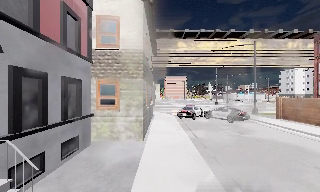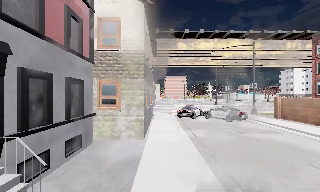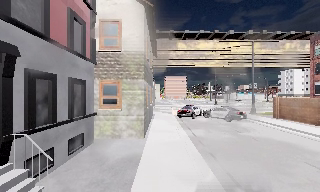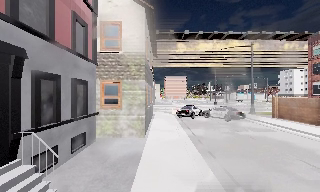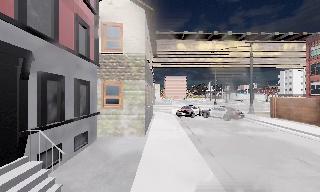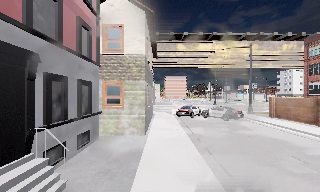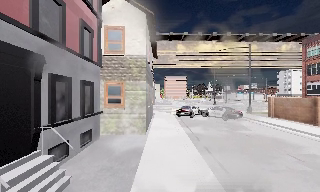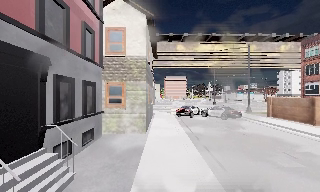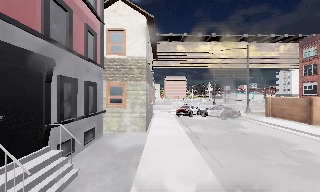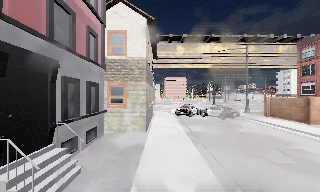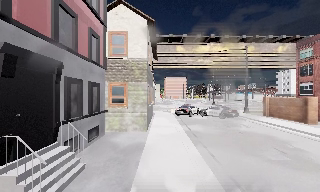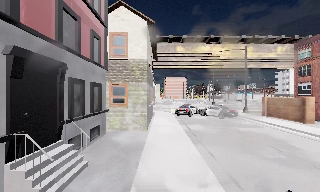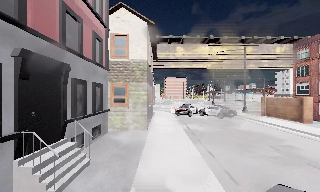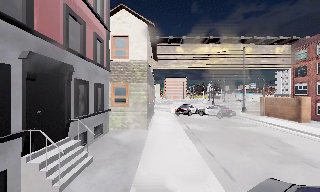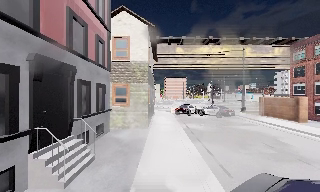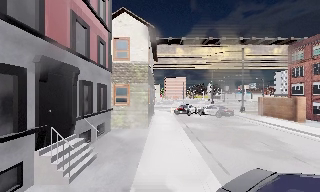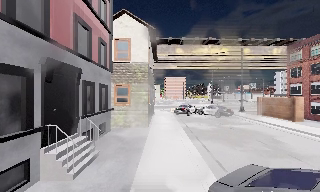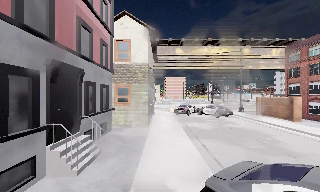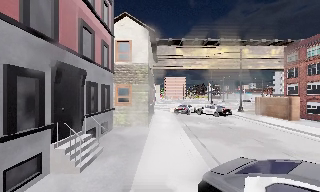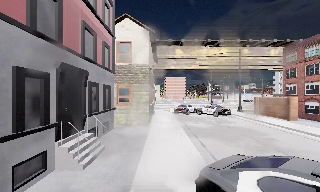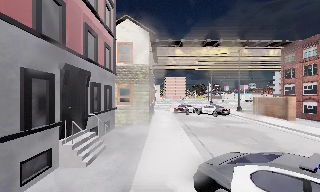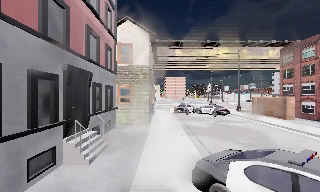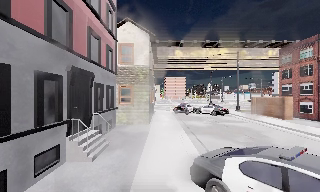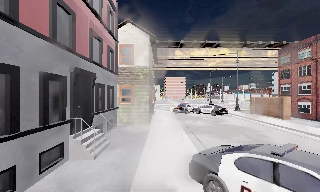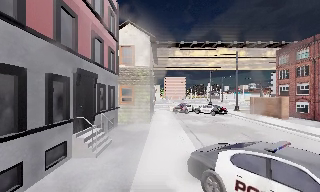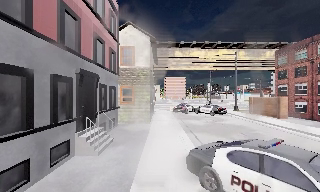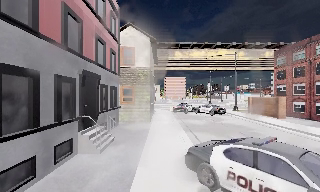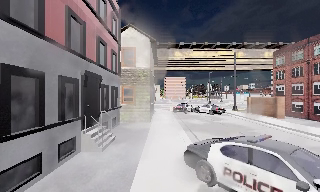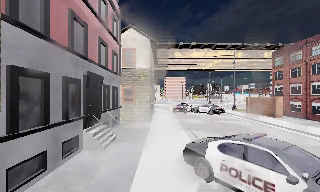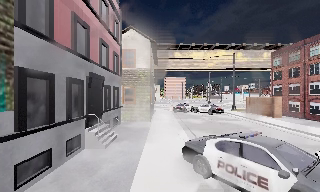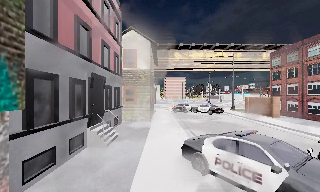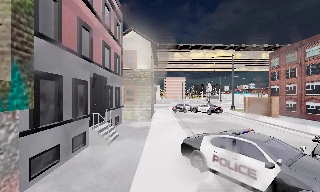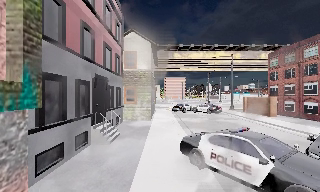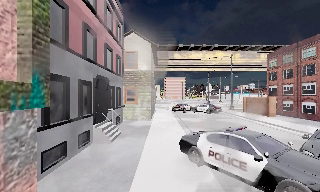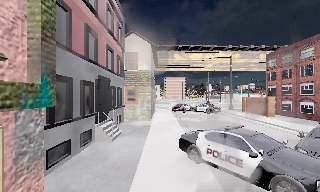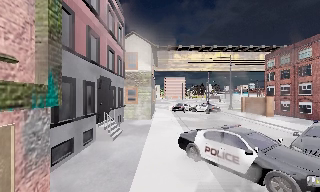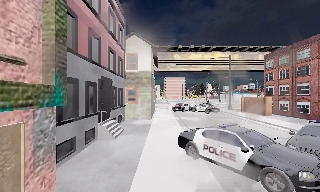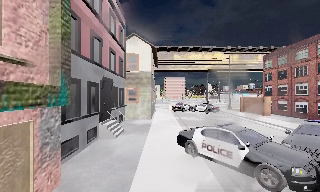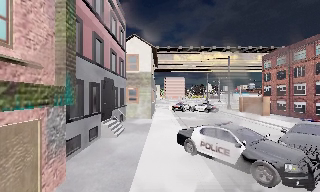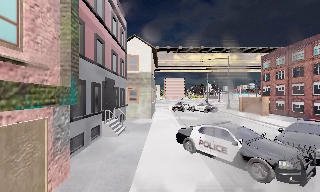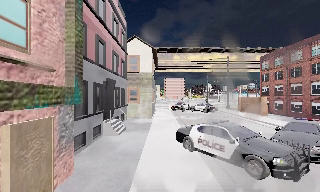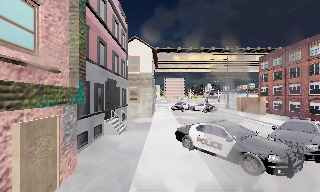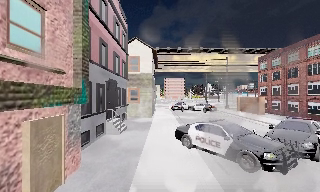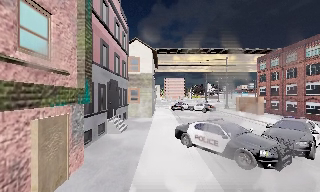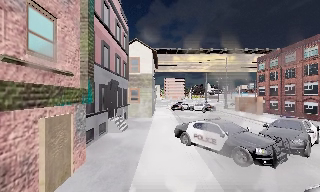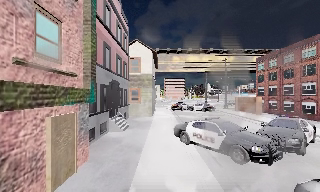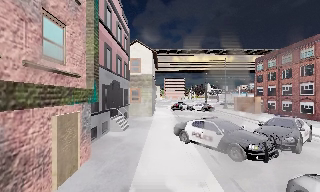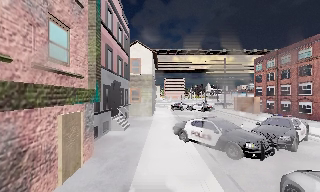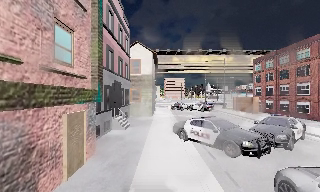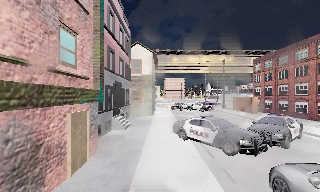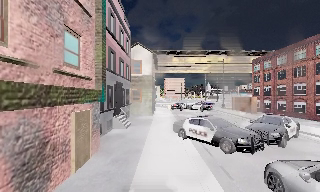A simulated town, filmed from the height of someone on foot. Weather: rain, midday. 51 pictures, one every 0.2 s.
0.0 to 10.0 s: The camera travels backward, about 11 m, so what stands in front gets smaller.
The film runs backward here.
